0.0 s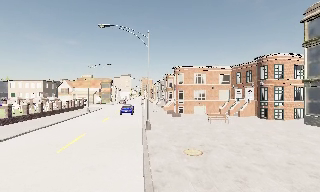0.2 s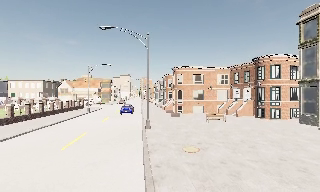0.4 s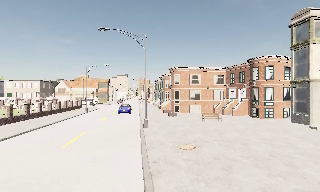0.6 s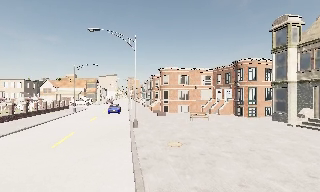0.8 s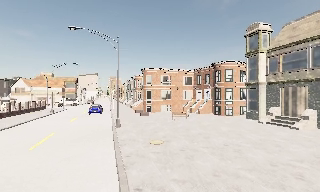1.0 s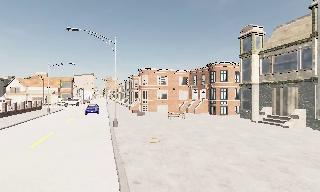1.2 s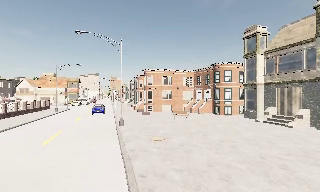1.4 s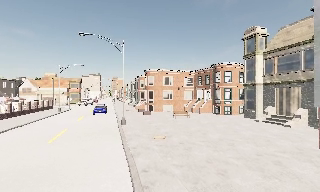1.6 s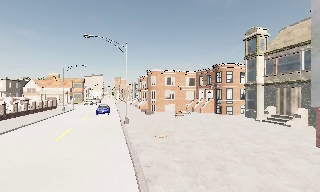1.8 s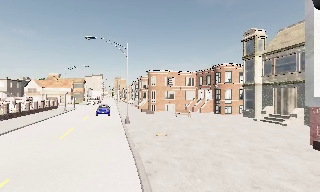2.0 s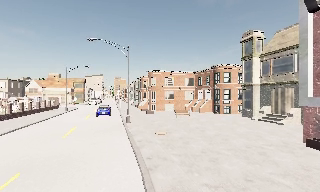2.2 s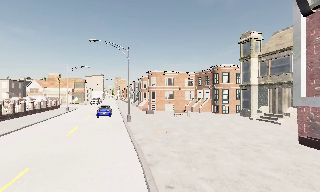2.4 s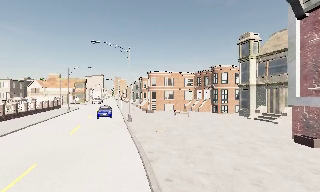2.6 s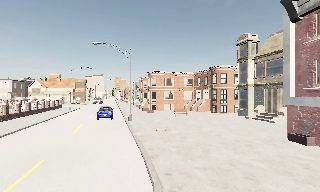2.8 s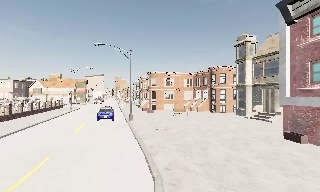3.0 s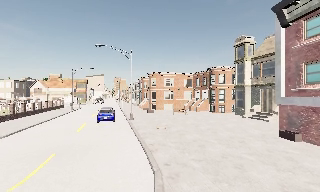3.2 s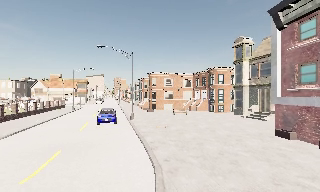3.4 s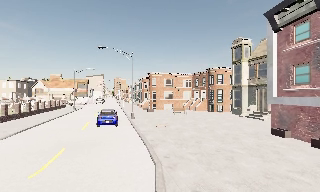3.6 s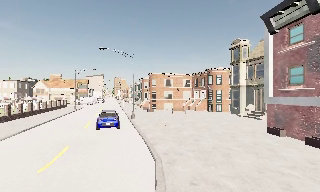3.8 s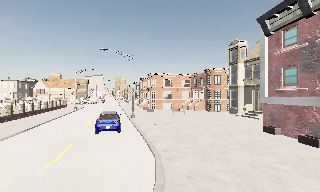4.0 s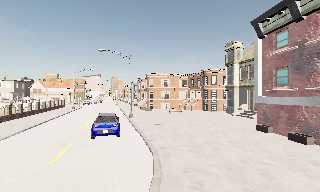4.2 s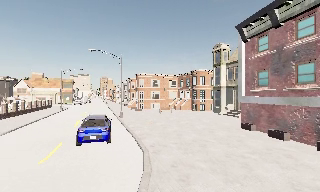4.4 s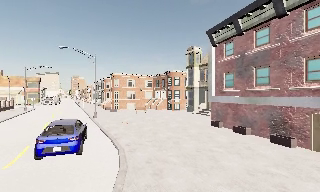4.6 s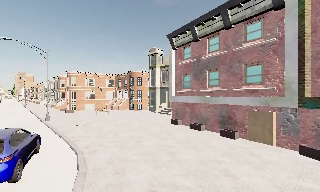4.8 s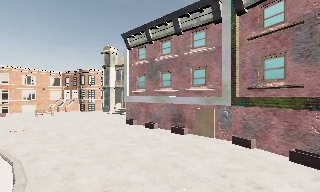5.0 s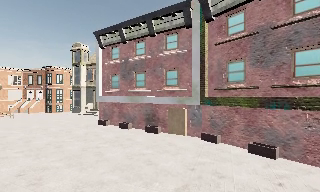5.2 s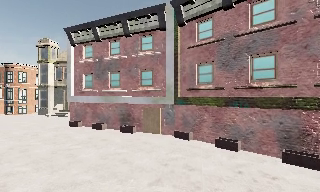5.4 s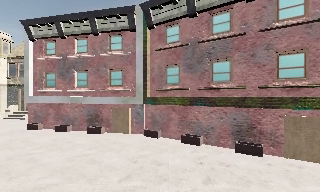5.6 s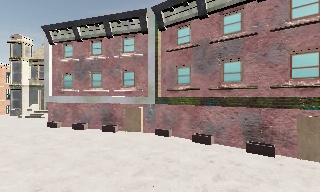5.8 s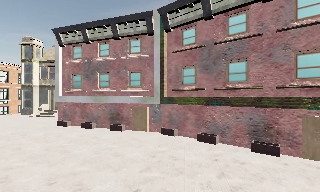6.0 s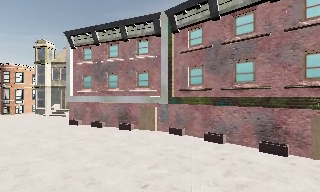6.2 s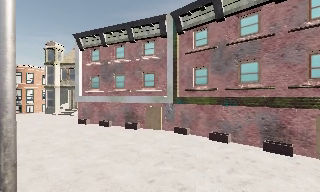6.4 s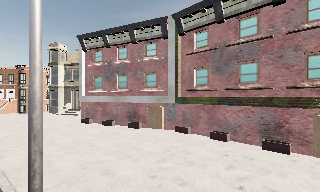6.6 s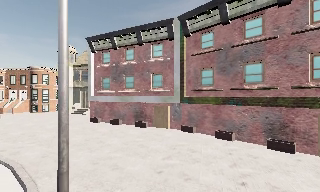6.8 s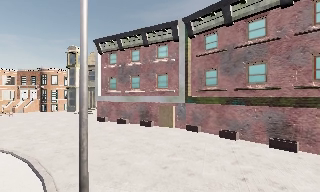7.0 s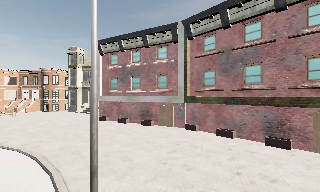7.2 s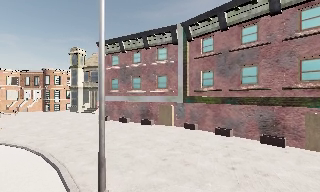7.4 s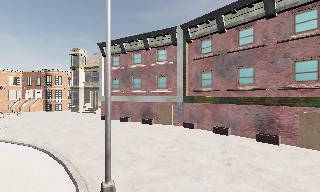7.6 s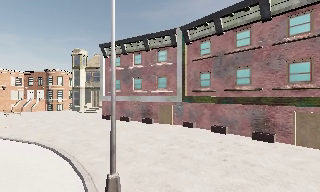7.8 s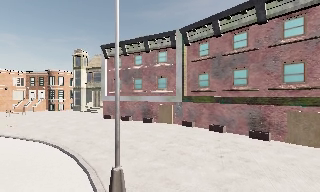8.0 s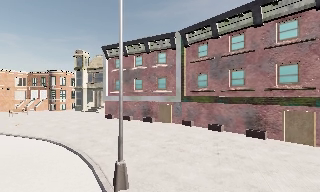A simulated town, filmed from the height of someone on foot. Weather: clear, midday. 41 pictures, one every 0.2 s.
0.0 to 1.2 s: The camera swings to its right by about 10 degrees, and the scene slides to the left. It travels backward, about 2 m, so what stands in front gets smaller.
1.2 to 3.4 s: The camera travels backward, about 4 m, so what stands in front gets smaller.
3.4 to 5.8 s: The scene slides to the left, as the camera pans about 65 degrees to its right. It travels backward, about 3.5 m.
5.8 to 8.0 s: The camera travels backward, about 3.5 m, so what stands in front gets smaller.
The film runs backward here.
